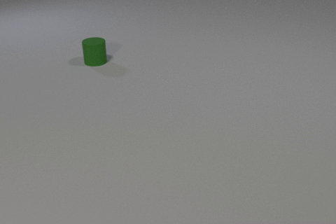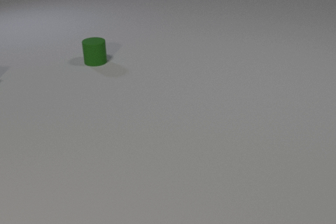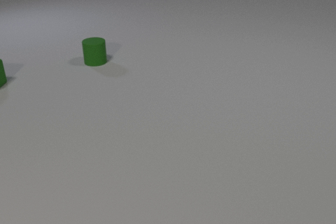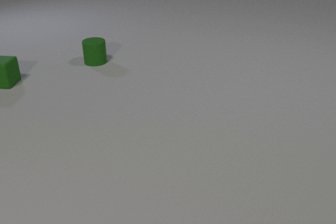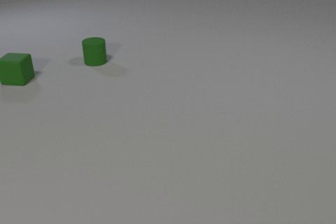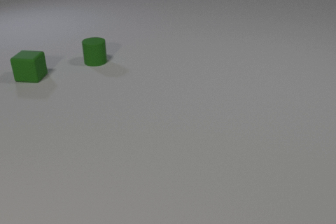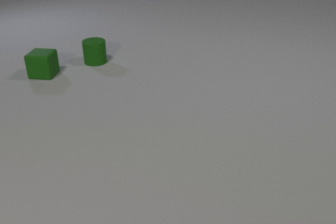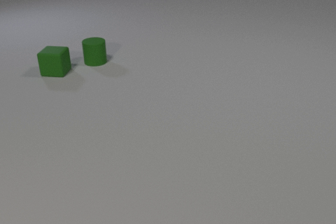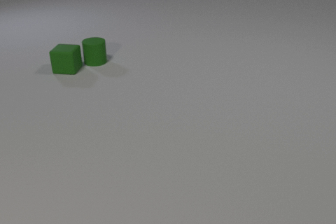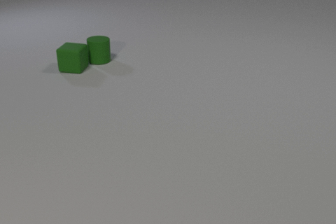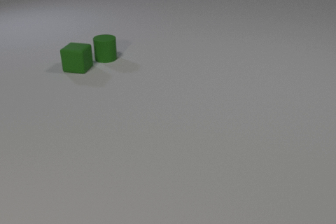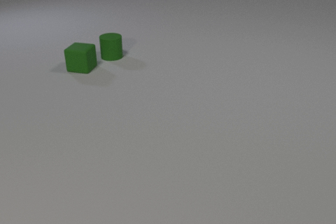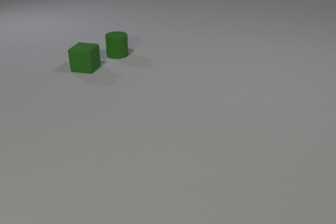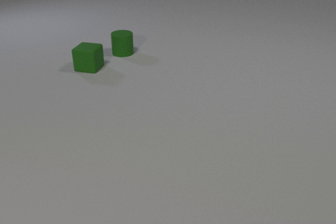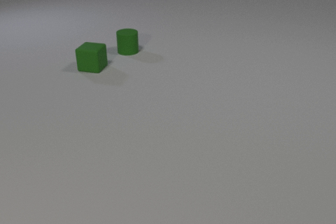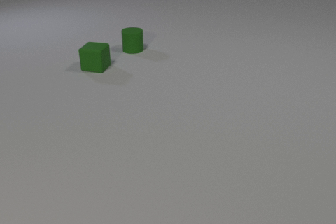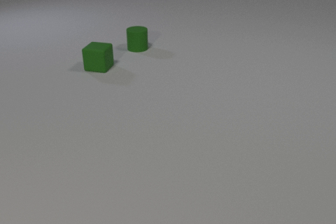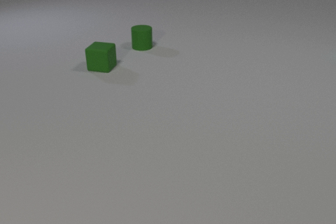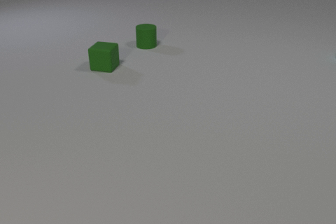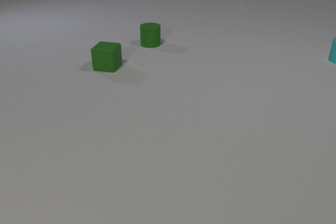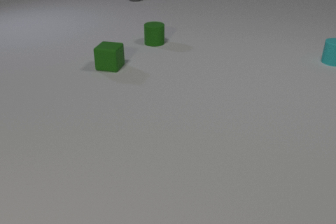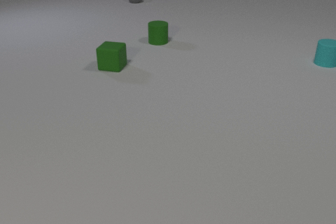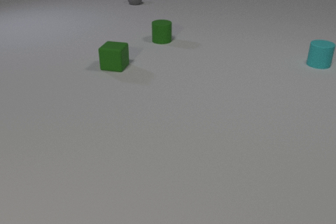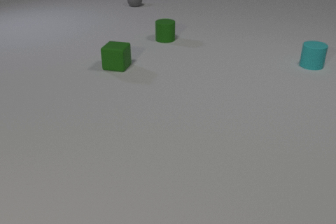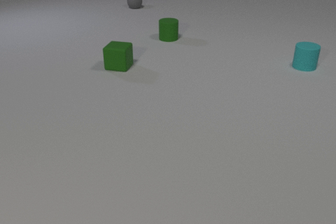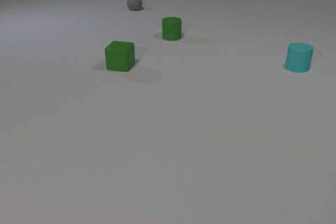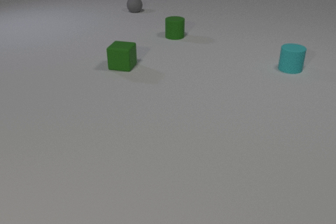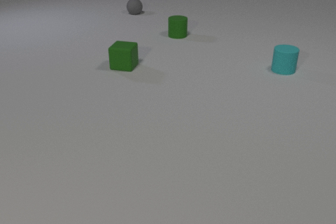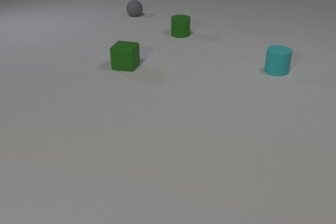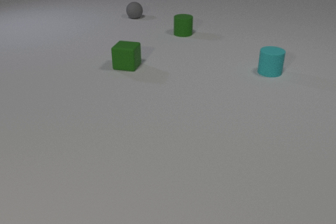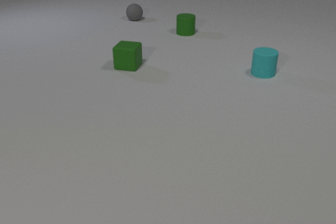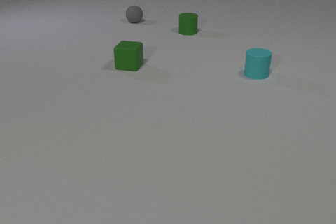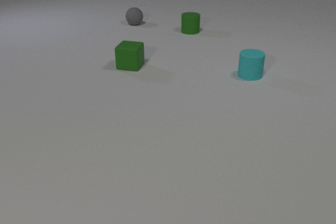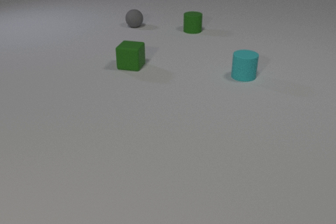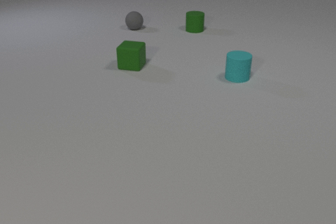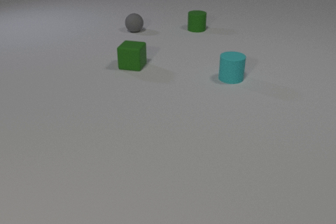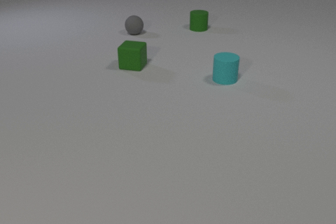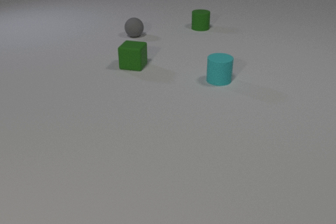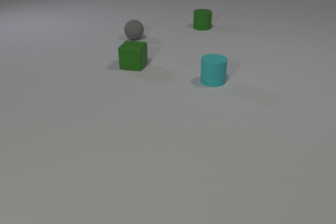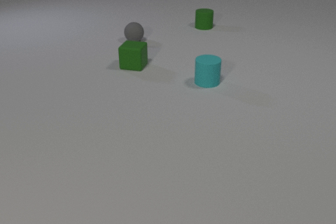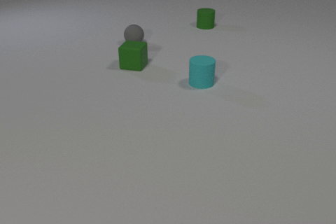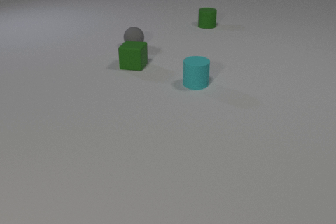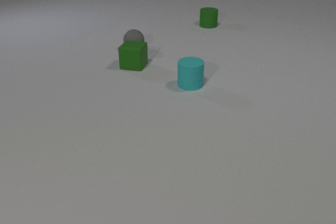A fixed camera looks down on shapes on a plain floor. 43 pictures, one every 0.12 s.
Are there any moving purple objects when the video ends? no.
What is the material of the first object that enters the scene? rubber.
How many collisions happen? 1.
0.00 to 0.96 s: The green rubber cube comes in at the left edge, slides to the right.
0.96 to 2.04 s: The green rubber cube slides to the right. The green rubber cylinder slides to the right and away from the camera. The green rubber cube and the green rubber cylinder collide.
2.04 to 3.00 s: The green rubber cube slides to the right. The green rubber cylinder slides to the right and away from the camera. The gray rubber sphere comes in at the top edge, rolls toward the camera. The cyan rubber cylinder comes in at the right edge, slides to the left and toward the camera.
3.00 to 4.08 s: The green rubber cube slides to the right. The green rubber cylinder slides away from the camera and to the right. The gray rubber sphere rolls toward the camera. The cyan rubber cylinder slides to the left and toward the camera.
4.08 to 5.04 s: The green rubber cylinder slides away from the camera and to the right. The gray rubber sphere rolls toward the camera. The cyan rubber cylinder slides to the left and toward the camera.
